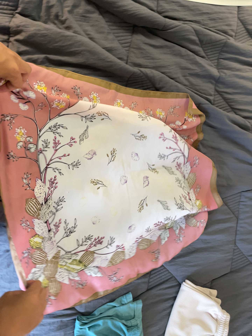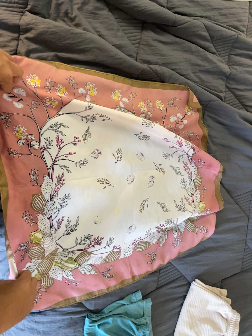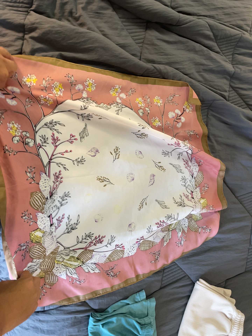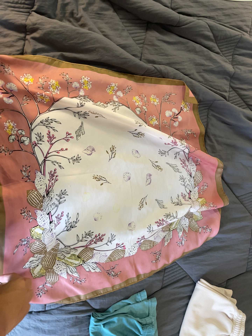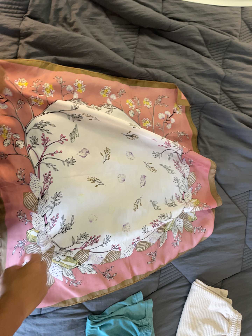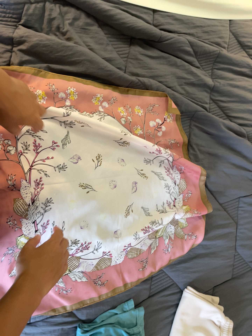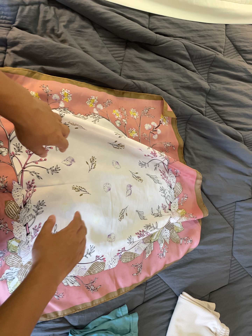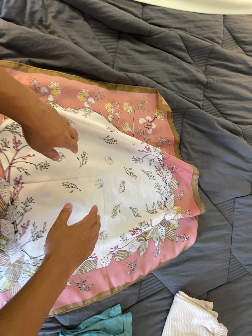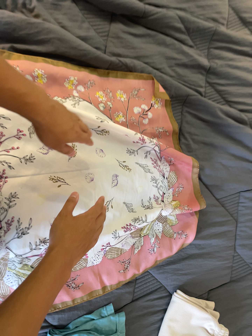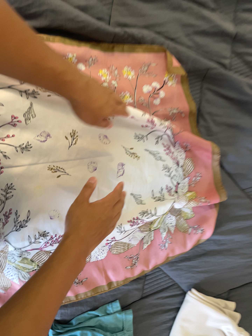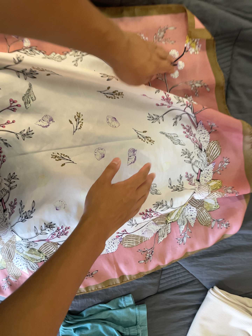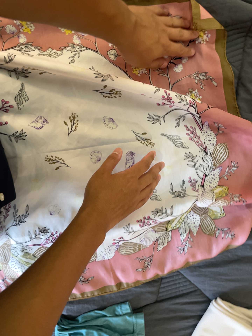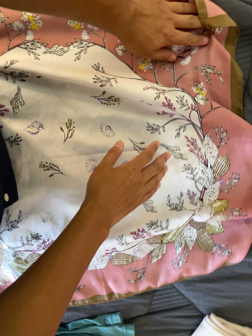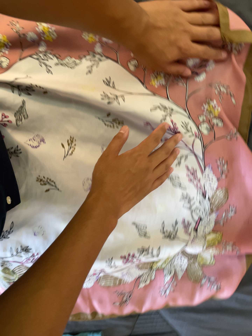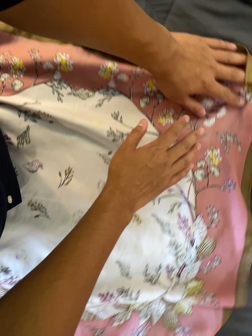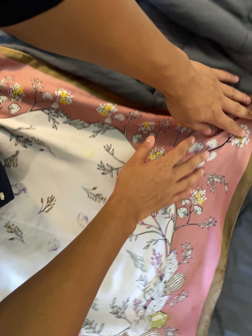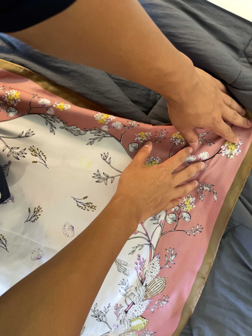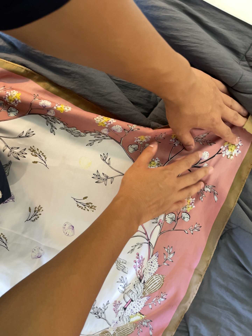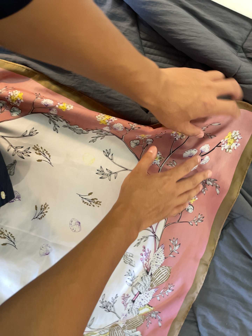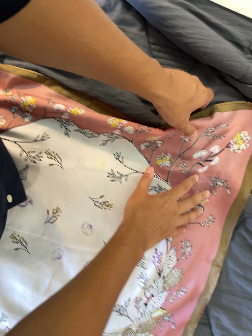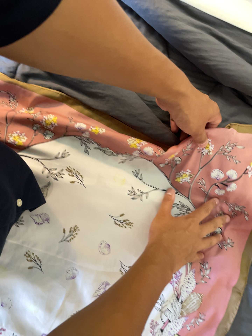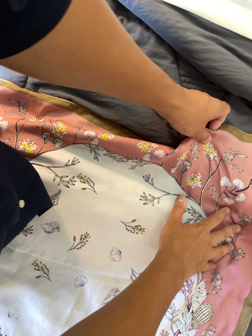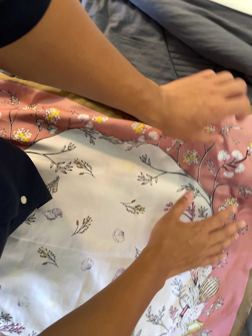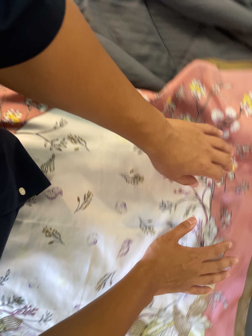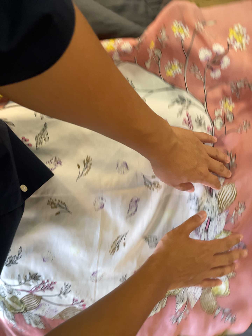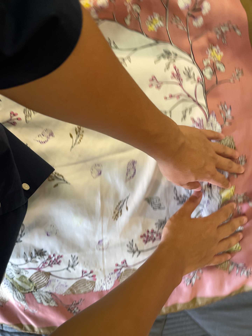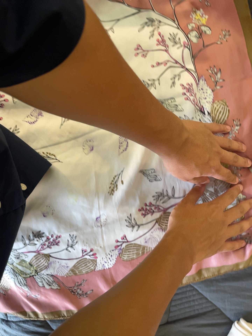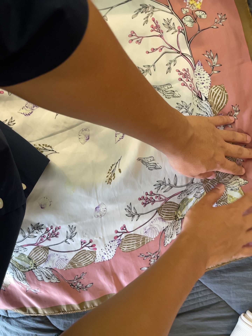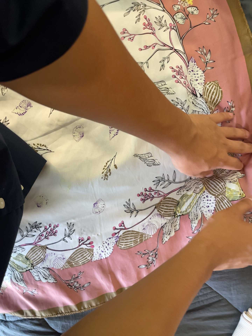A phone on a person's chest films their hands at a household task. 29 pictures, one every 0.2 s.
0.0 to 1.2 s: The camera shifts only a little, or ends up much as it began.
1.2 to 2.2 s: The camera pans to its left by about 25 degrees. It travels to its right and forward, about 36 cm. Its aim tips toward the bottom of its view by about 15 degrees.
2.2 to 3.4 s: The camera travels toward the top of its view, about 24 cm, so close, fixed things drift downward. It rolls about its line of sight by about 30 degrees, and the scene rotates clockwise.
3.4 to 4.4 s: The camera travels to its left, about 7 cm, so close, fixed things drift to the right.
4.4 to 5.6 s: The camera travels toward the bottom of its view, about 30 cm, so close, fixed things drift upward. It rolls about its line of sight by about 30 degrees, and the scene rotates counterclockwise.
The film runs forward here.
